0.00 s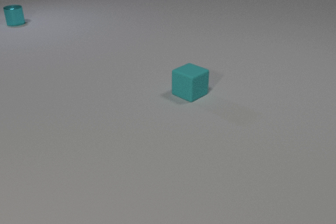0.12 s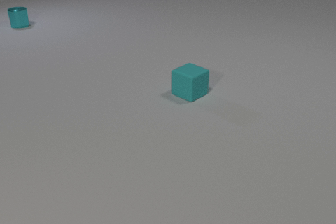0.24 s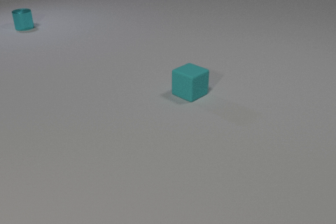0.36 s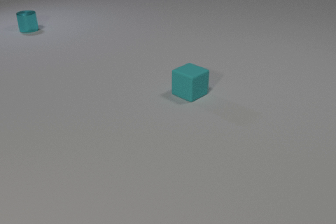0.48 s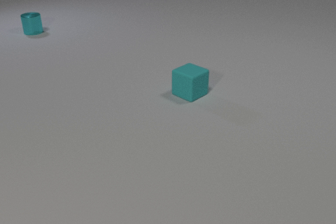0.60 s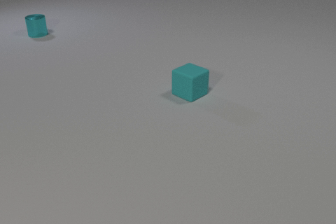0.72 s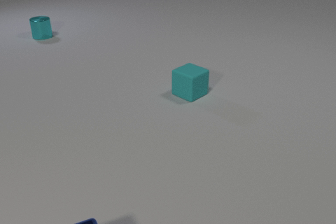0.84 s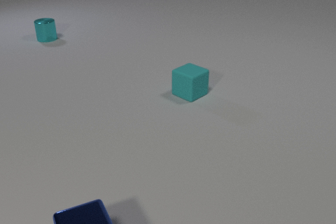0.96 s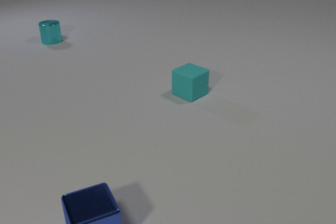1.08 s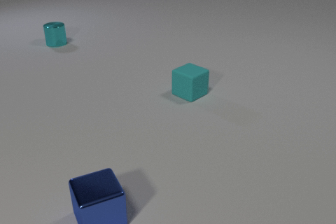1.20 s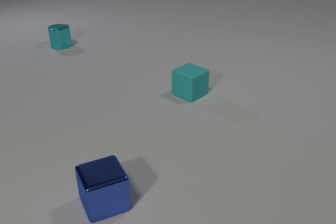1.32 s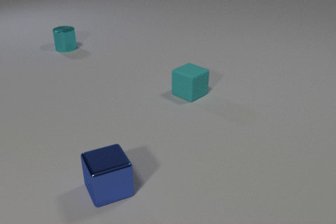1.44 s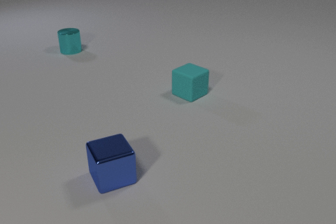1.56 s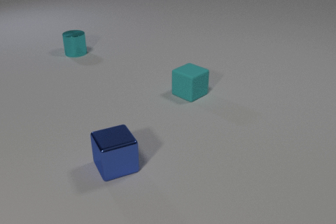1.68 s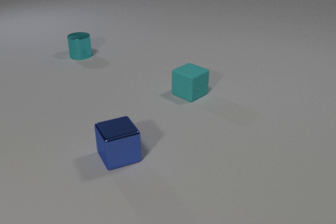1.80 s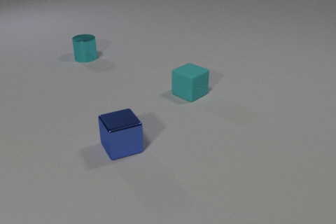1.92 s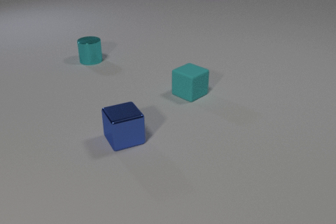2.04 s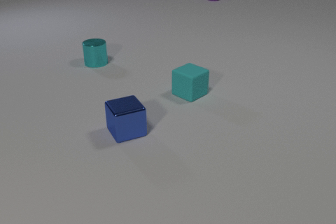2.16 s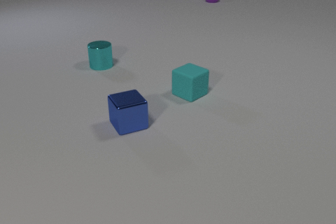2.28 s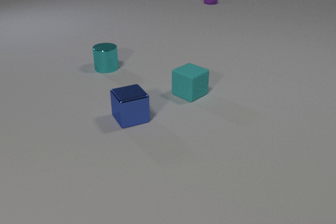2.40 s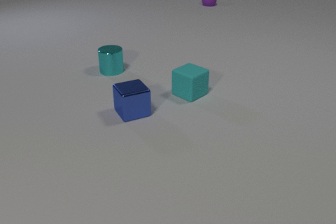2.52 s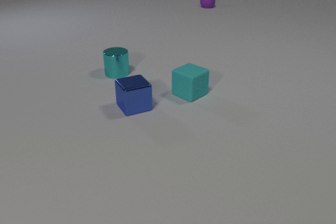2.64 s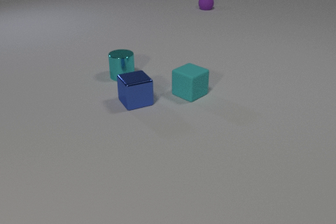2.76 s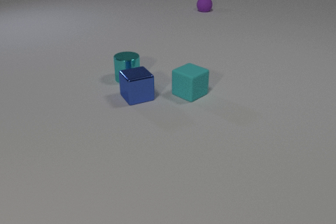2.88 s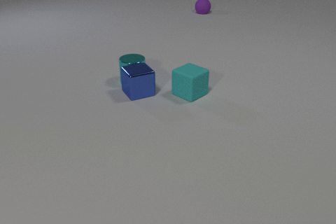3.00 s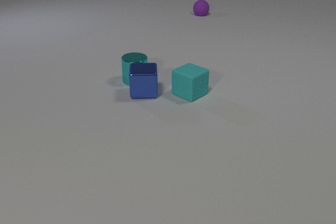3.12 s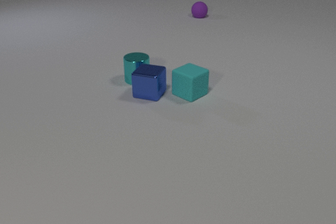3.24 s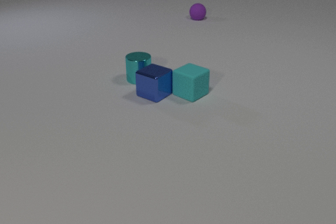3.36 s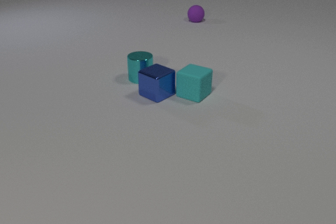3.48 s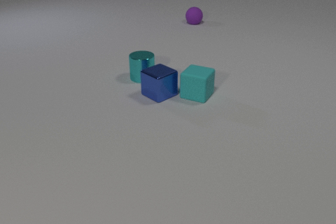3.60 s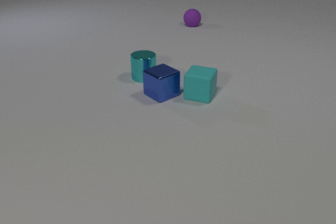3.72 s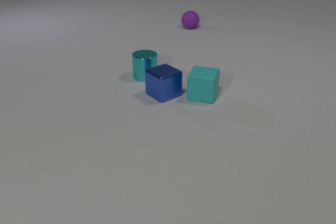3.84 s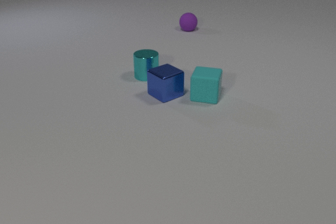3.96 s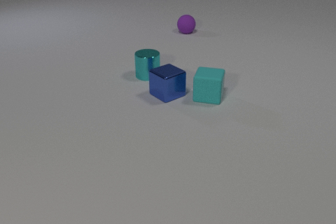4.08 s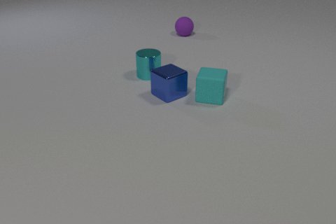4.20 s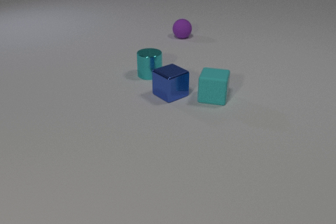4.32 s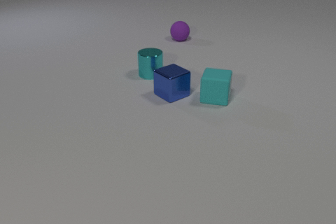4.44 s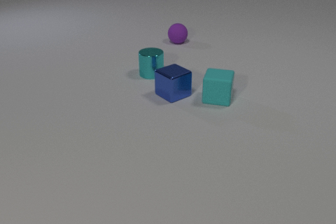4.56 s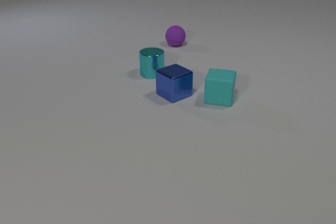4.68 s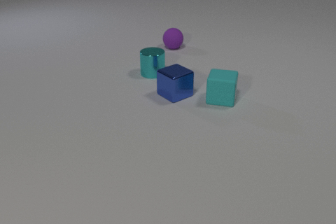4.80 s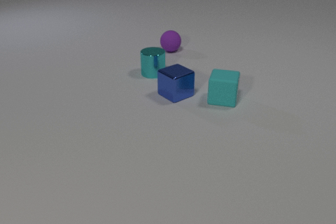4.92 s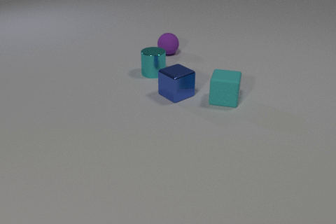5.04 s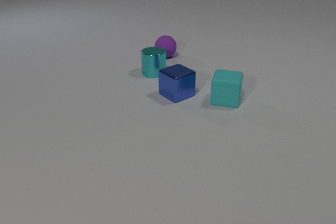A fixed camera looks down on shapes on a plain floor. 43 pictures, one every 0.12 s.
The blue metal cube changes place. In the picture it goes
away from the camera.
The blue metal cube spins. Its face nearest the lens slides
to the left.
0.00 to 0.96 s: The blue metal cube comes in at the bottom edge, slides away from the camera. The cyan metal cylinder slides toward the camera and to the right.
0.96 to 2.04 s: The blue metal cube slides away from the camera. The cyan metal cylinder slides toward the camera and to the right. The purple rubber sphere comes in at the top edge, rolls toward the camera.
2.04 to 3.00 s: The blue metal cube slides away from the camera. The cyan metal cylinder slides toward the camera and to the right. The purple rubber sphere rolls toward the camera. The blue metal cube and the cyan metal cylinder collide.
3.00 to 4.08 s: The blue metal cube slides to the right, spins so that its near face slides to the left, clockwise seen from above. The cyan metal cylinder slides to the right and away from the camera. The cyan rubber cube slides to the right, spins so that its near face slides to the right, counterclockwise seen from above. The purple rubber sphere rolls toward the camera. The blue metal cube and the cyan rubber cube collide.
4.08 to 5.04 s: The blue metal cube slides to the right. The cyan metal cylinder slides to the right. The cyan rubber cube slides to the right. The purple rubber sphere rolls toward the camera.
How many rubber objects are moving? 2.
How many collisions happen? 2.
How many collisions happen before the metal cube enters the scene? 0.
